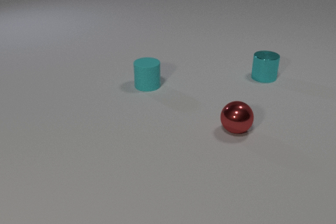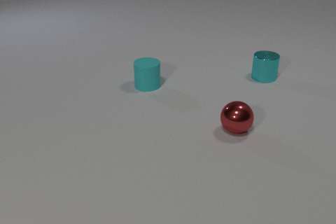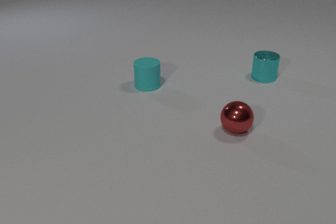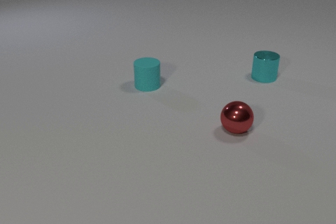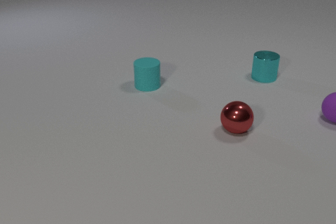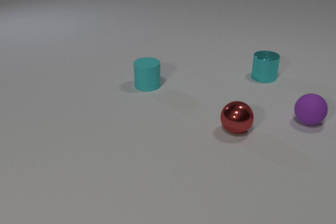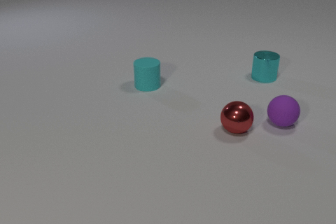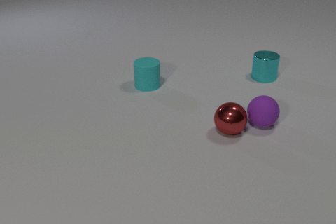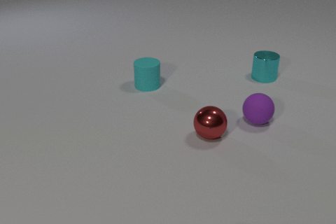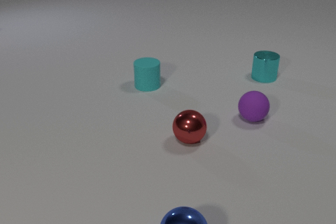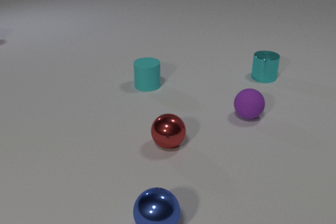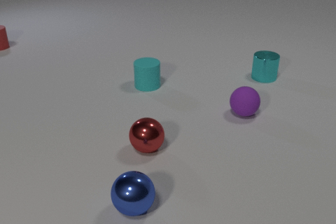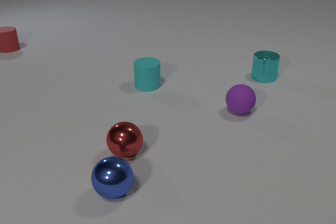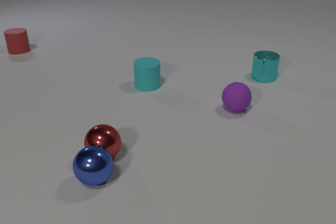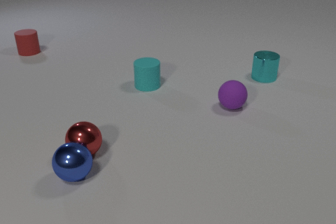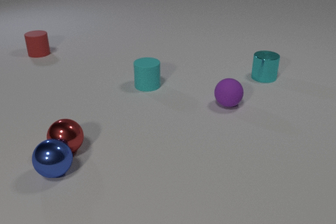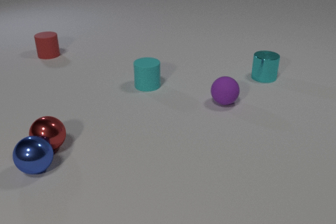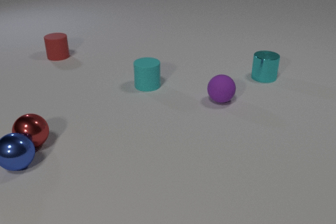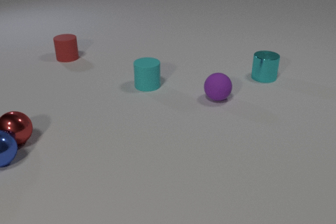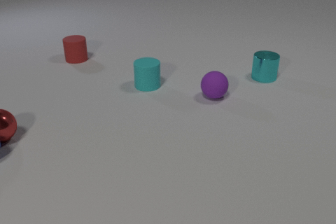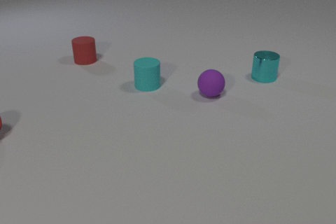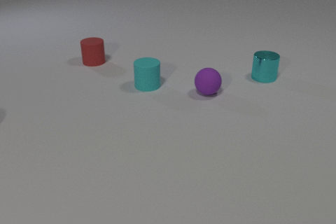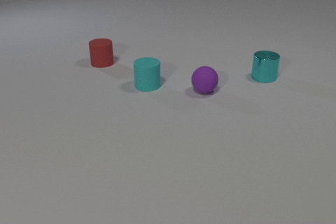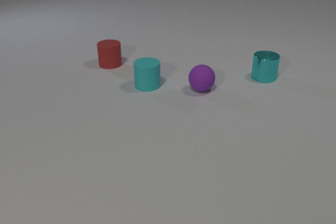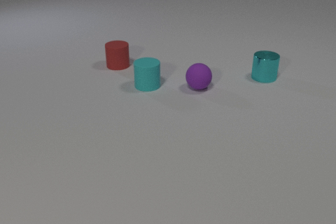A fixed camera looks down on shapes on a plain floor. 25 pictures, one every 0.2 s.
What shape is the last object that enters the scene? cylinder.
Are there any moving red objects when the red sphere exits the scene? yes.
What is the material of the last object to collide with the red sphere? metal.
0.0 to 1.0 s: The purple rubber sphere comes in at the right edge, rolls to the left and toward the camera.
1.0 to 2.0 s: The purple rubber sphere rolls to the left. The red metal sphere rolls to the left and toward the camera. The blue metal sphere comes in at the bottom edge, rolls to the left and away from the camera. The purple rubber sphere and the red metal sphere collide.
2.0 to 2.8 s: The purple rubber sphere rolls to the left and away from the camera. The red metal sphere rolls to the left. The blue metal sphere rolls away from the camera and to the left. The red rubber cylinder comes in at the left edge, slides to the right and toward the camera. The red metal sphere and the blue metal sphere collide.
2.8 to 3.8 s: The purple rubber sphere rolls away from the camera and to the left. The red metal sphere rolls to the left and away from the camera. The blue metal sphere rolls to the left and away from the camera. The red rubber cylinder slides to the right and toward the camera.
3.8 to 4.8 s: The purple rubber sphere rolls away from the camera and to the left. The red metal sphere rolls to the left and away from the camera, leaves at the left edge. The red rubber cylinder slides to the right and toward the camera.
